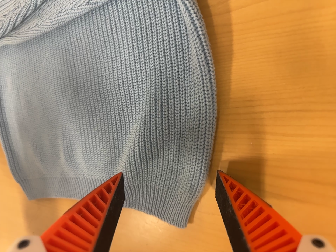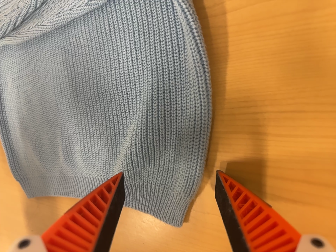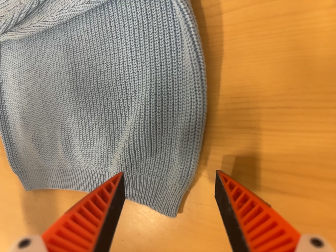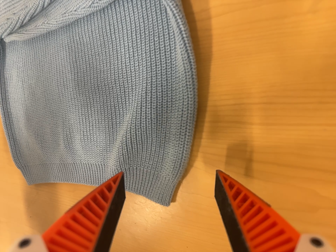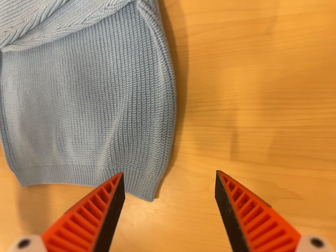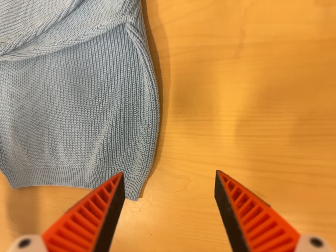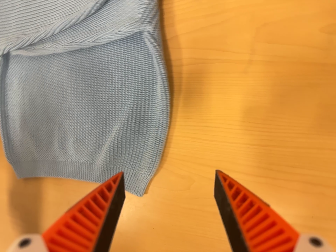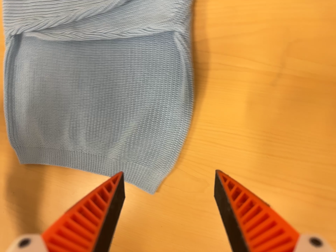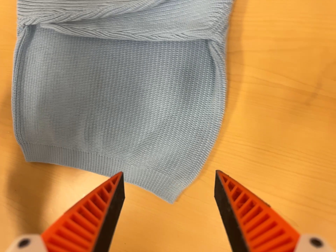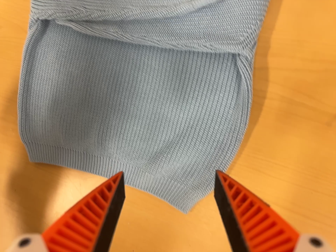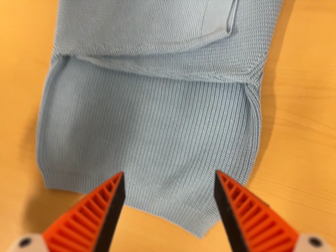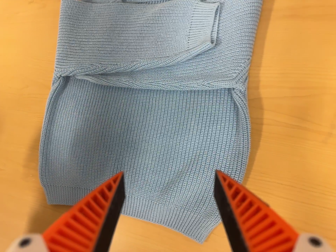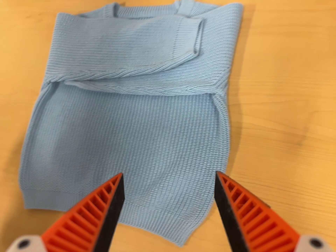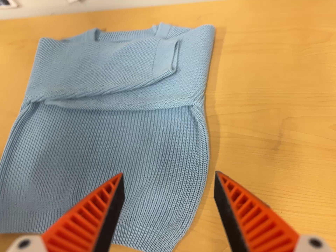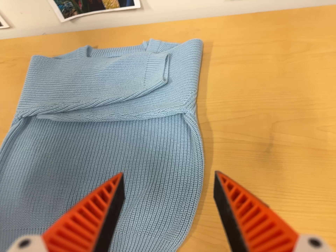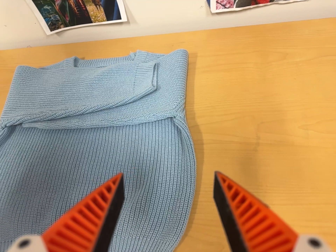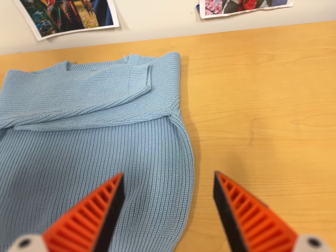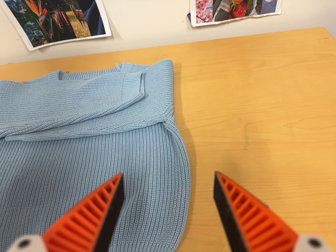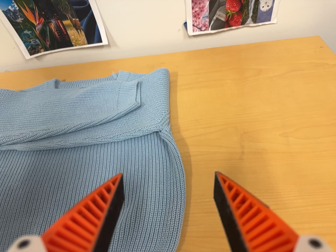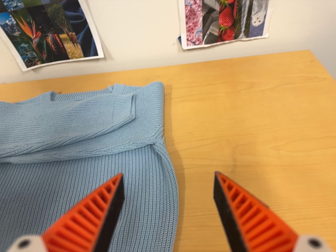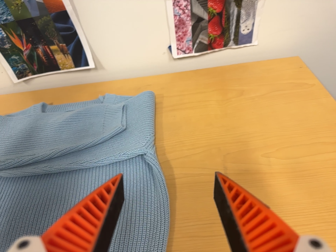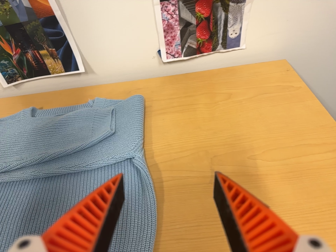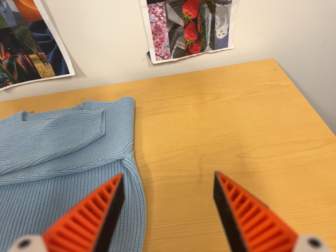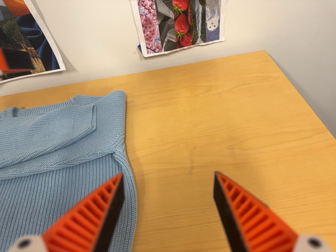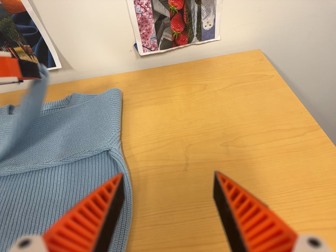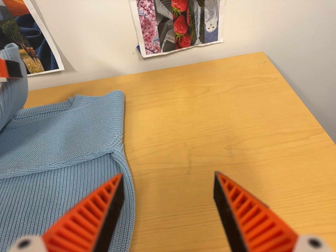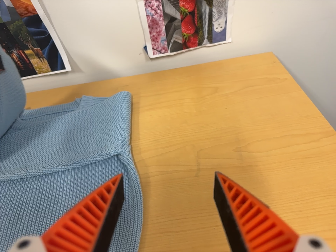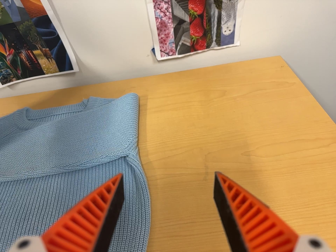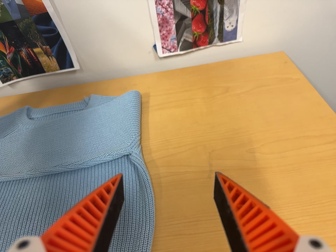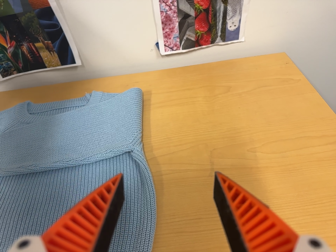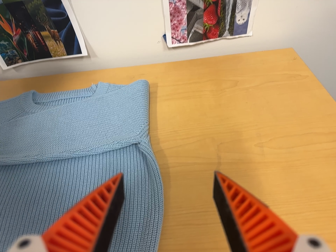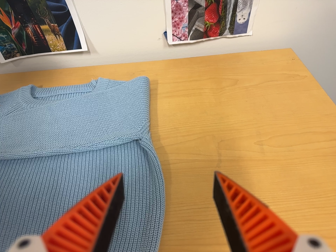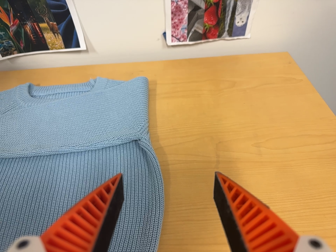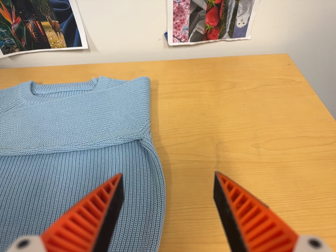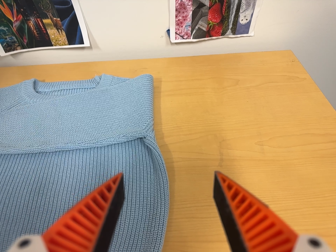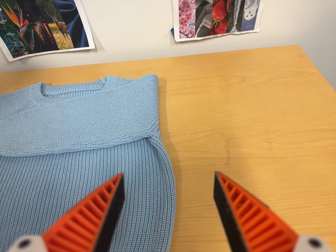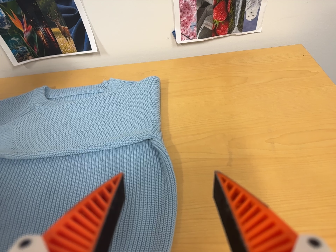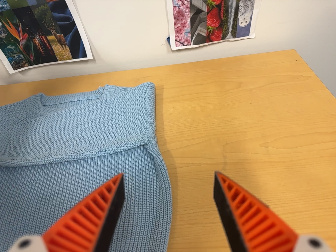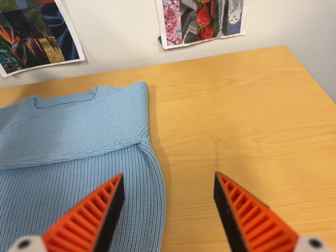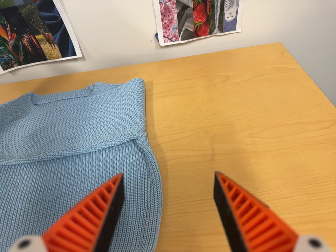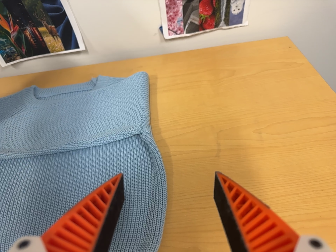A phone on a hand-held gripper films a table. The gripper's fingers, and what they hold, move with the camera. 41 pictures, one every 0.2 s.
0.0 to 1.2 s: The camera travels backward, about 12 cm, so what stands in front gets smaller.
1.2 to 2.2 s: The camera travels to its left, about 16 cm. Its aim tips toward the top of its view by about 10 degrees, and the scene shifts downward. It rolls about its line of sight by about 10 degrees, and the scene rotates clockwise.
2.2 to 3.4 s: The camera swings to its right by about 20 degrees, and the scene slides to the left. It travels toward the bottom of its view, about 18 cm. Its aim tips toward the top of its view by about 30 degrees.
3.4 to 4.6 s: The camera travels to its right, about 7 cm, so close, fixed things drift to the left.
4.6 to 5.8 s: The camera shifts only a little, or ends up much as it began.
5.8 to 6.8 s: The camera travels to its left, about 5 cm.
6.8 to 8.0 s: The camera shifts only a little, or ends up much as it began.
The film runs backward here.
